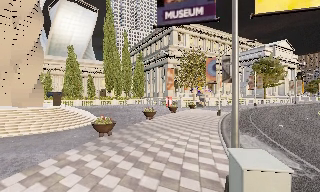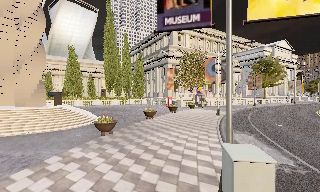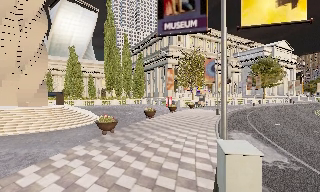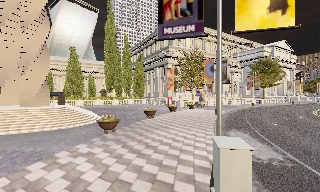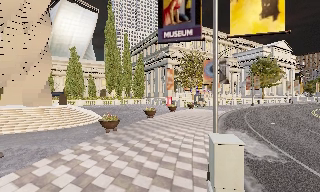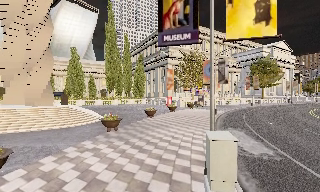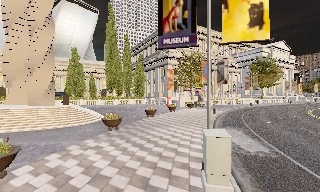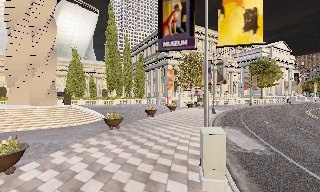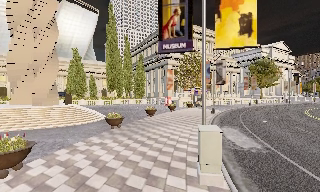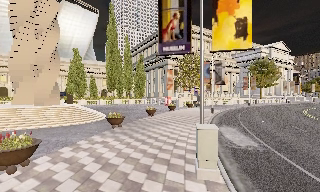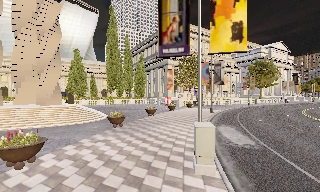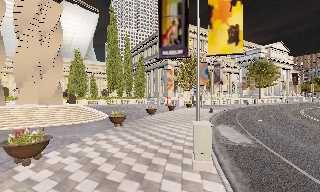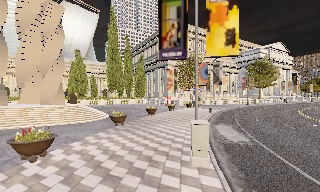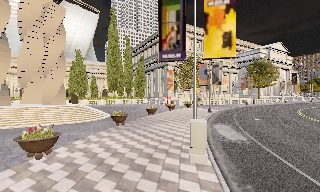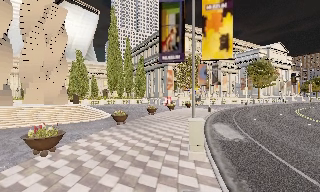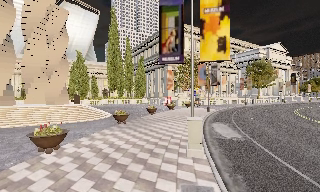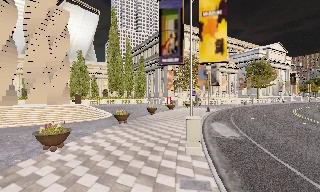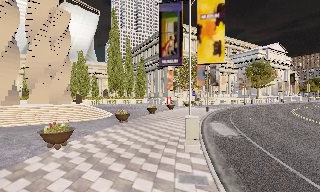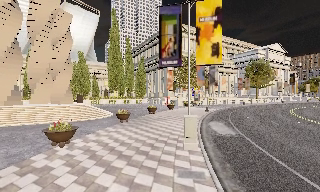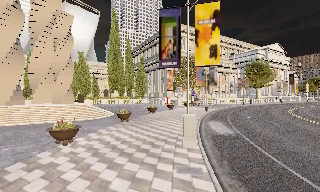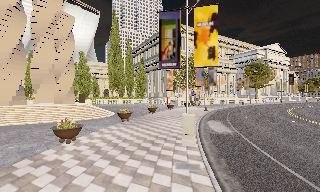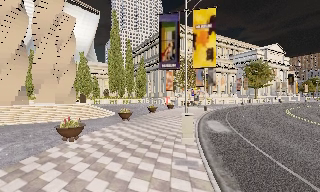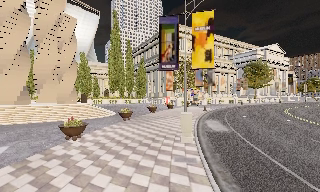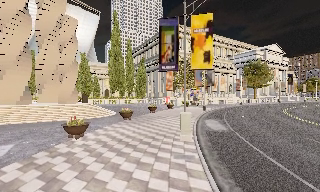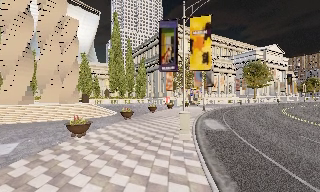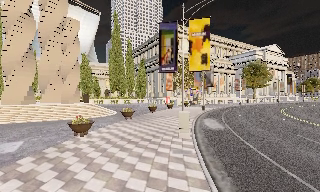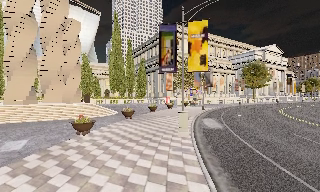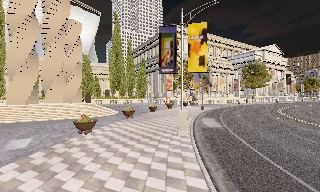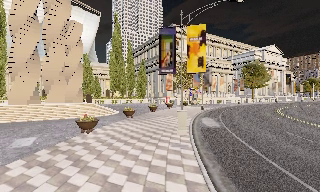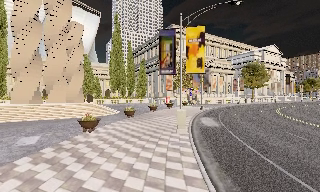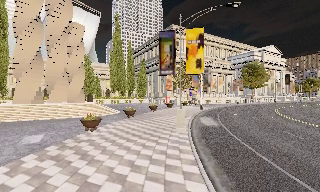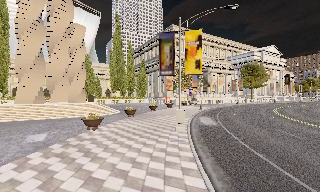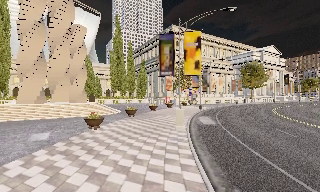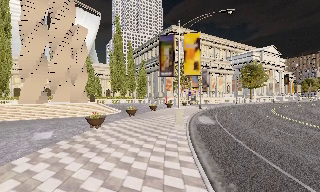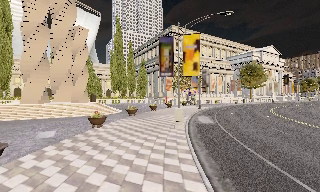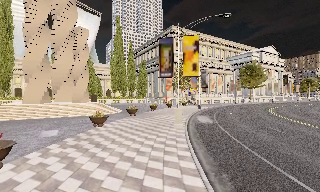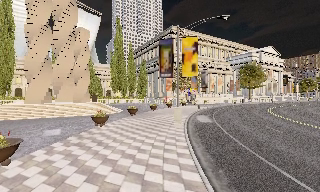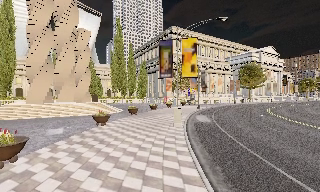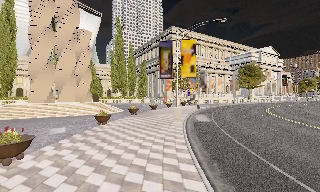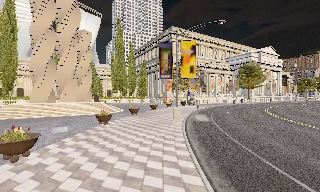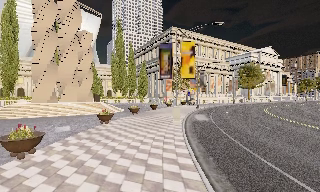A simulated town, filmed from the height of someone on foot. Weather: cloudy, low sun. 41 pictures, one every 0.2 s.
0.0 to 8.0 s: The camera travels backward, about 10 m, so what stands in front gets smaller.
The film runs backward here.
